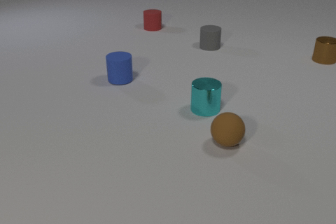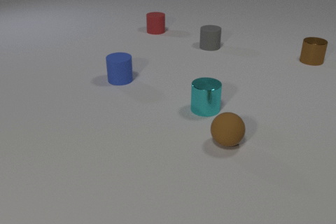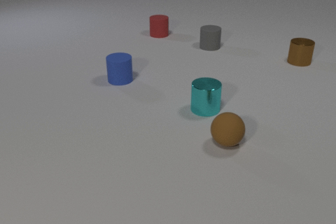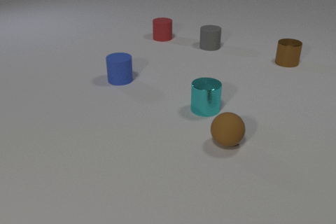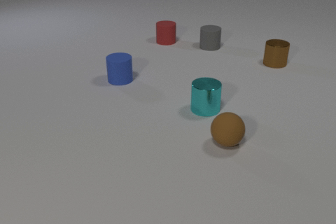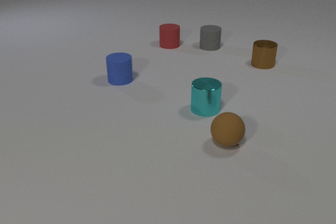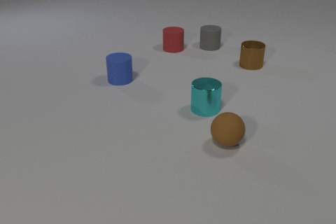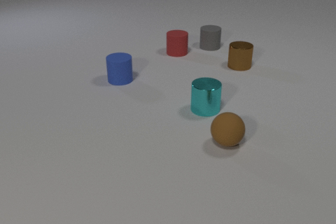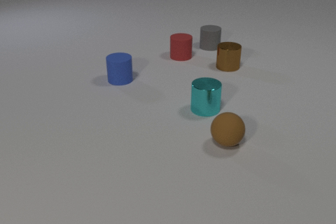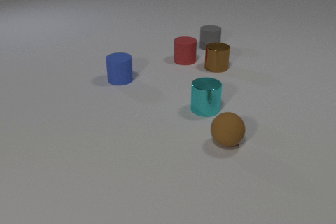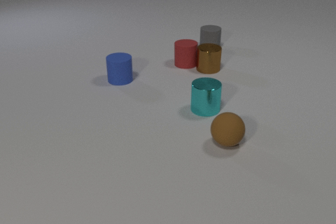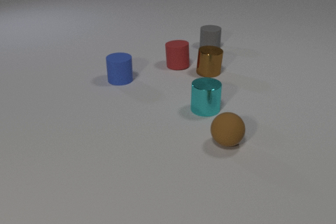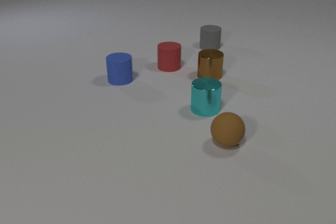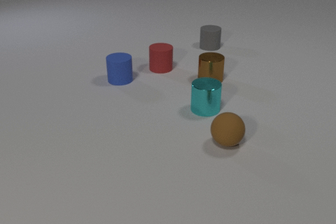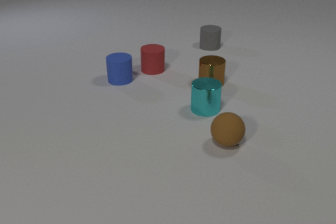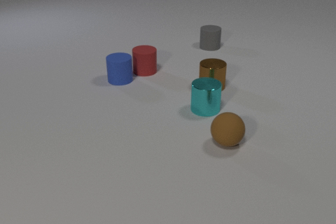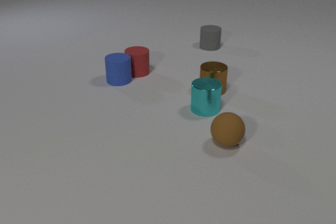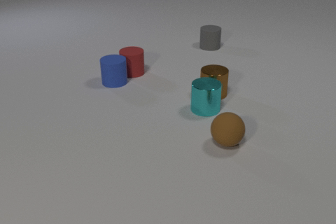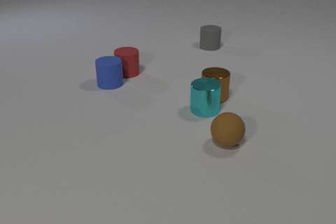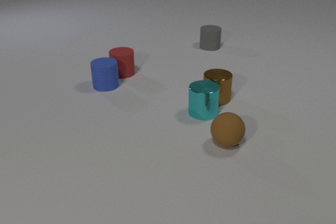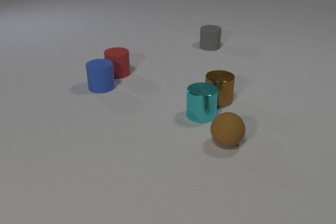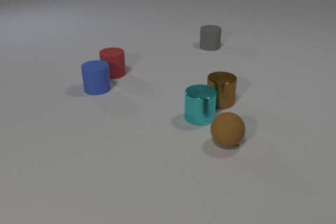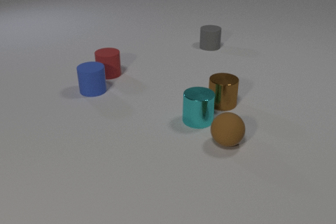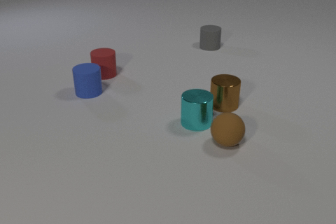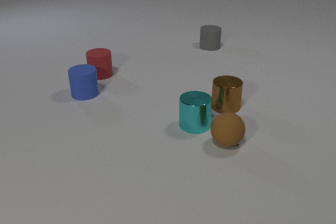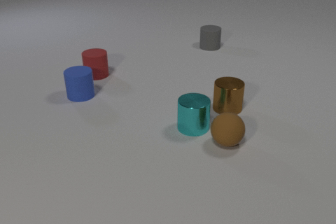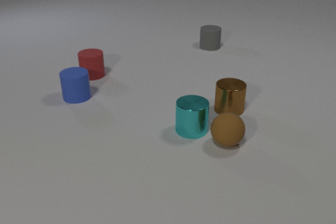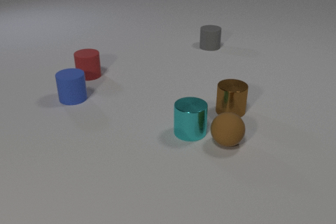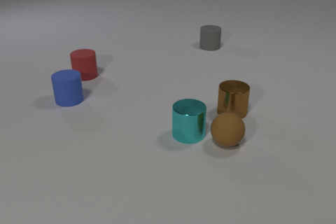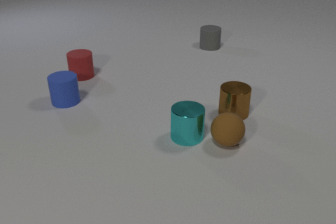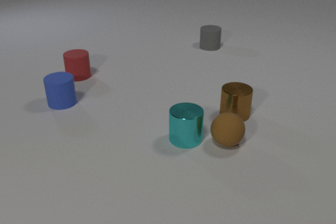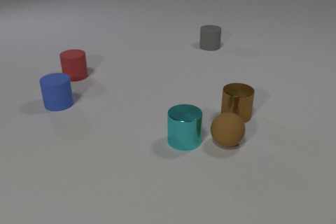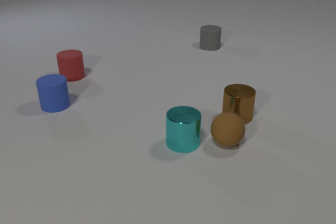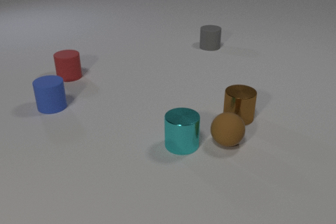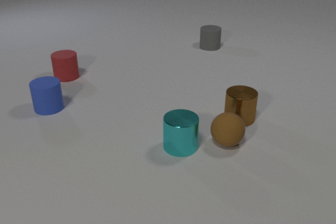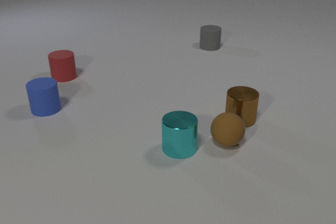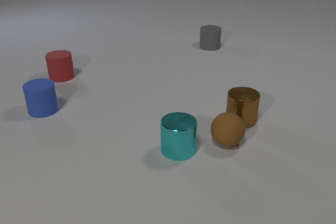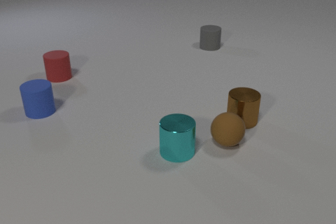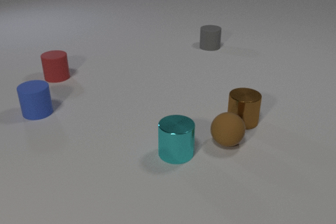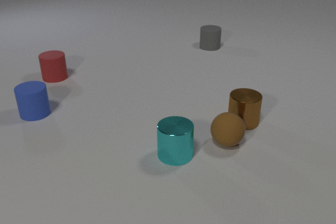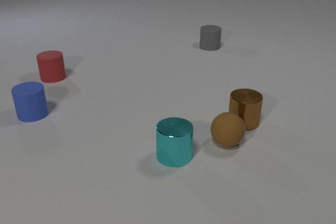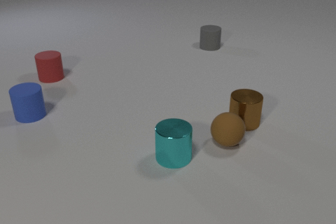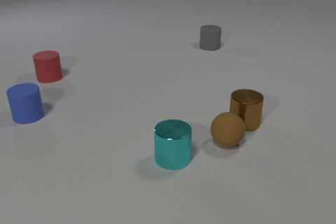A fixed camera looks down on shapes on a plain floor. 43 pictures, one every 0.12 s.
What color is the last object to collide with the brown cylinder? cyan.
What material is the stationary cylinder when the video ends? rubber.
What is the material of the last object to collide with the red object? rubber.
0.00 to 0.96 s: The brown metal cylinder slides to the left and toward the camera. The red rubber cylinder slides toward the camera.
0.96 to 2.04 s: The brown metal cylinder slides toward the camera. The red rubber cylinder slides to the left and toward the camera. The blue rubber cylinder slides to the left. The brown metal cylinder and the red rubber cylinder collide. The red rubber cylinder and the blue rubber cylinder collide.
2.04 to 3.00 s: The brown metal cylinder slides toward the camera and to the right. The red rubber cylinder slides to the left. The cyan metal cylinder slides toward the camera. The blue rubber cylinder slides to the left and toward the camera. The brown metal cylinder and the cyan metal cylinder collide.
3.00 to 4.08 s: The brown metal cylinder slides toward the camera and to the right. The red rubber cylinder slides to the left. The cyan metal cylinder slides toward the camera. The blue rubber cylinder slides to the left and toward the camera.
4.08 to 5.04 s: The brown metal cylinder slides toward the camera. The red rubber cylinder slides to the left. The cyan metal cylinder slides toward the camera. The blue rubber cylinder slides to the left and toward the camera.
